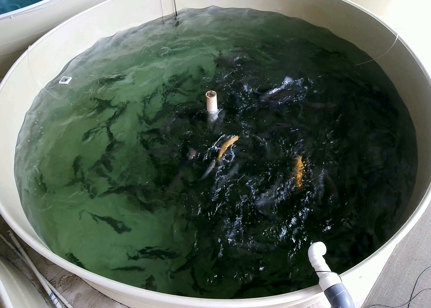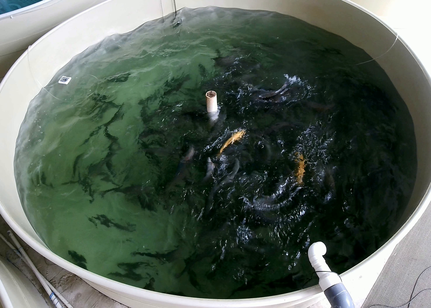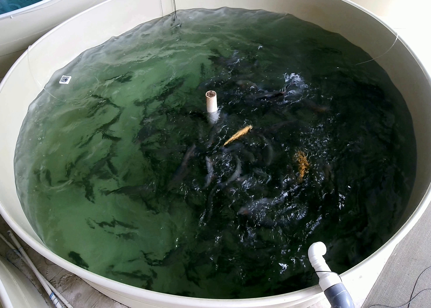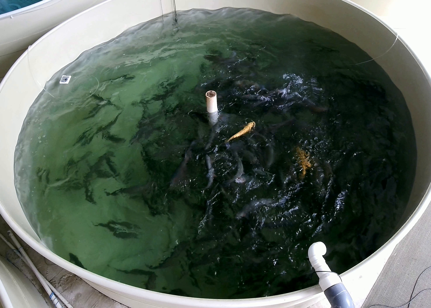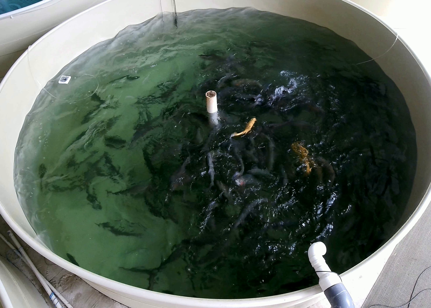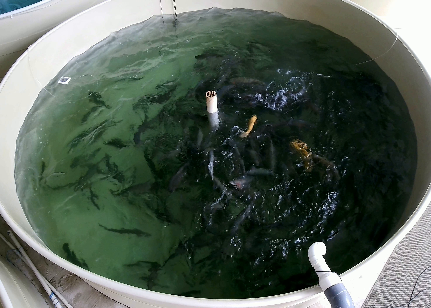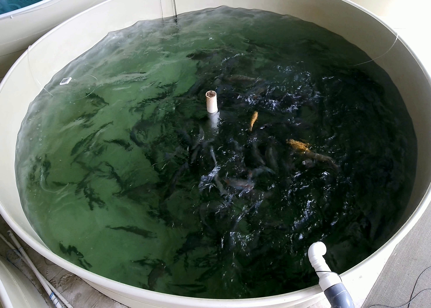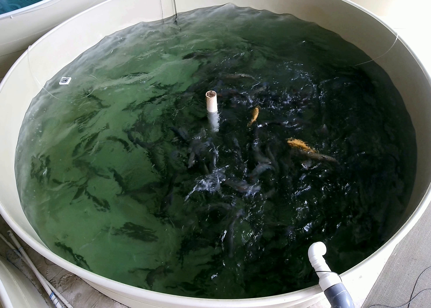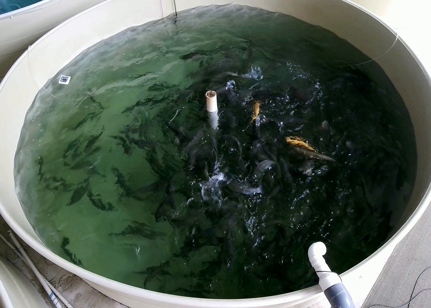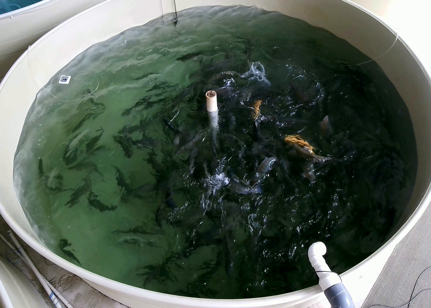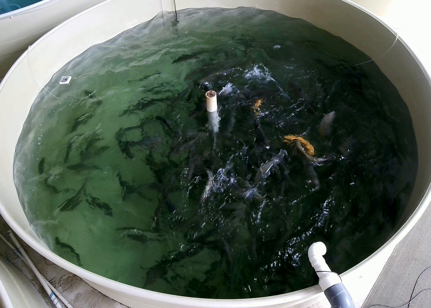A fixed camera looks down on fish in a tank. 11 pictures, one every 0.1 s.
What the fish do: Strong feeding.
